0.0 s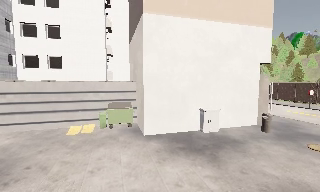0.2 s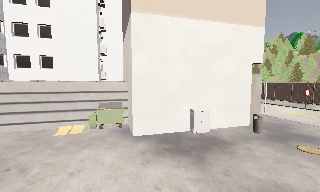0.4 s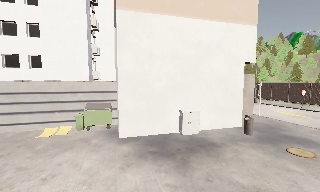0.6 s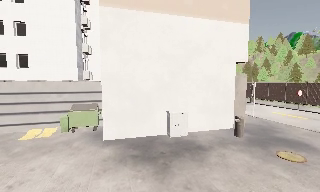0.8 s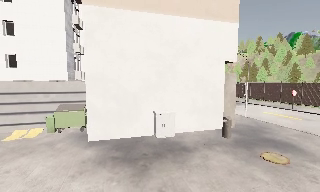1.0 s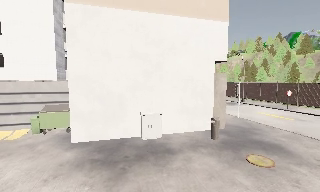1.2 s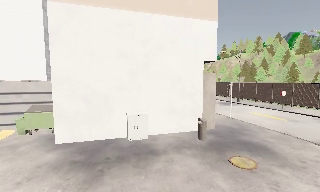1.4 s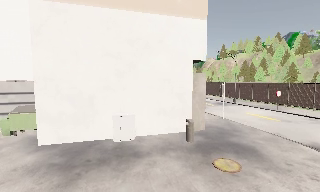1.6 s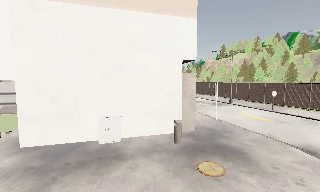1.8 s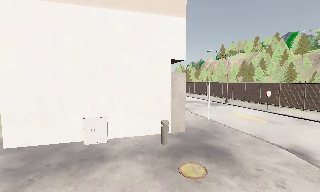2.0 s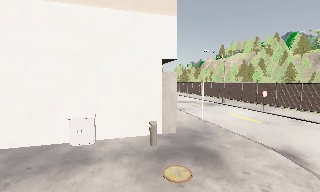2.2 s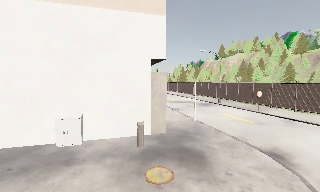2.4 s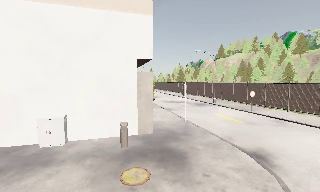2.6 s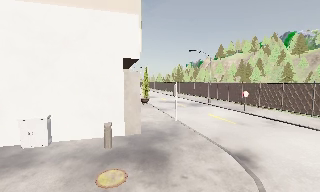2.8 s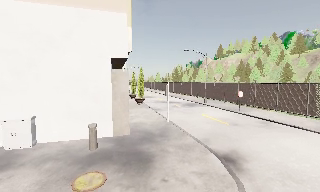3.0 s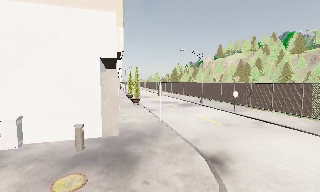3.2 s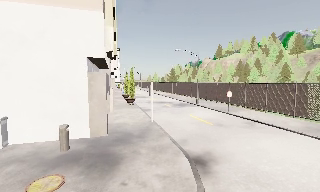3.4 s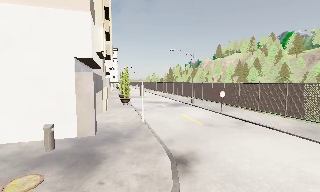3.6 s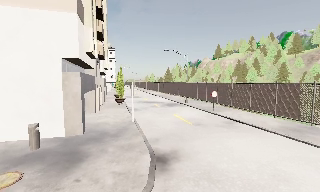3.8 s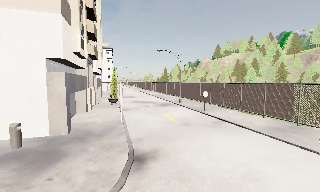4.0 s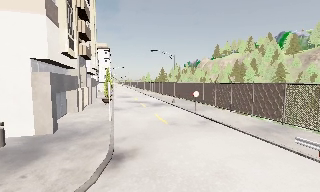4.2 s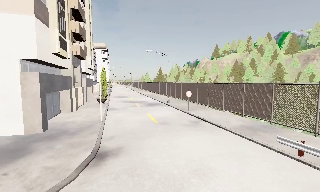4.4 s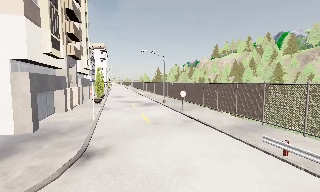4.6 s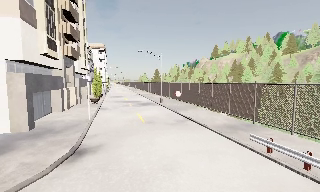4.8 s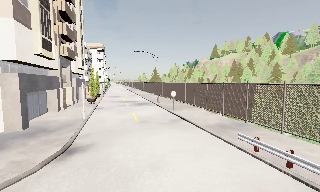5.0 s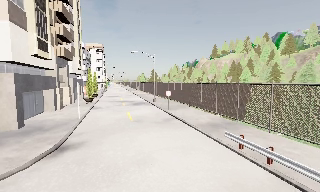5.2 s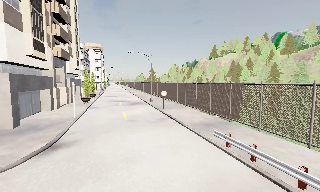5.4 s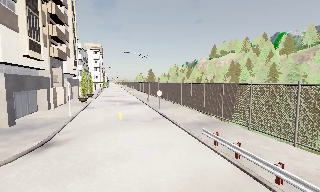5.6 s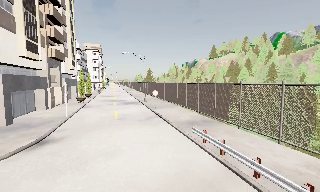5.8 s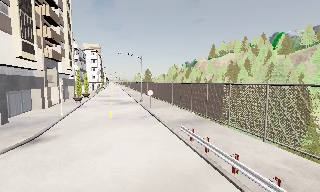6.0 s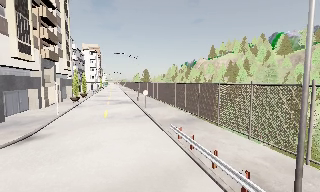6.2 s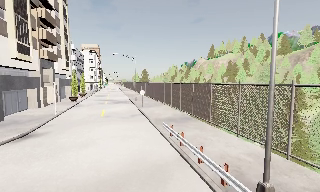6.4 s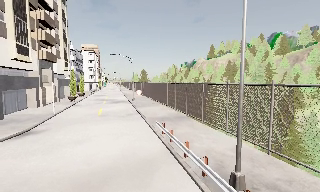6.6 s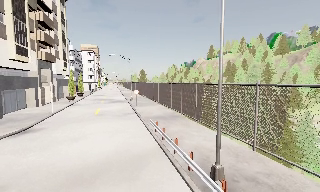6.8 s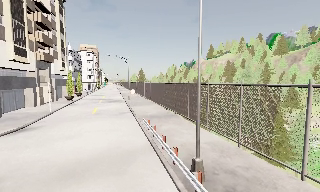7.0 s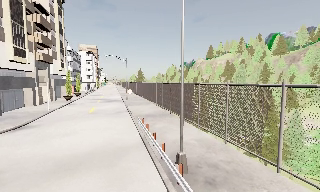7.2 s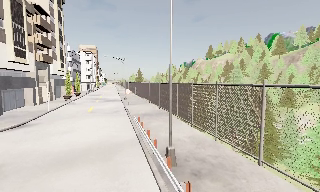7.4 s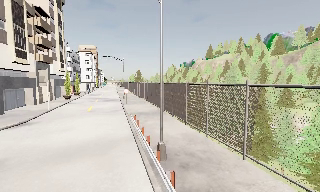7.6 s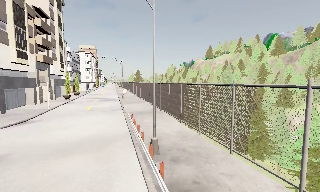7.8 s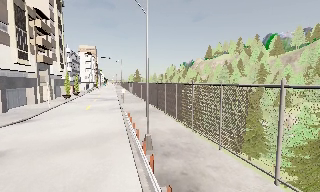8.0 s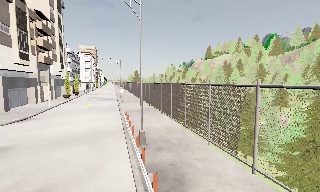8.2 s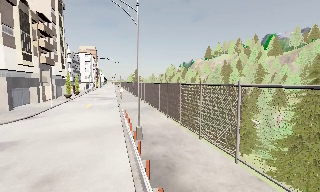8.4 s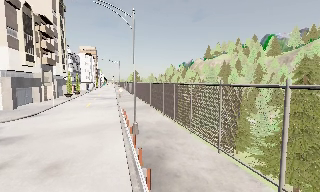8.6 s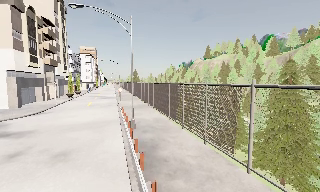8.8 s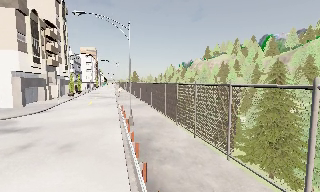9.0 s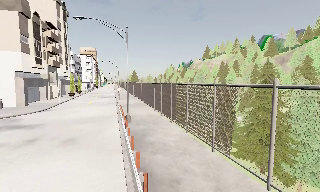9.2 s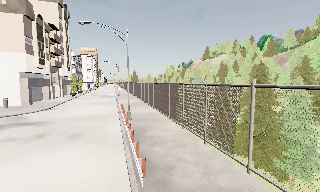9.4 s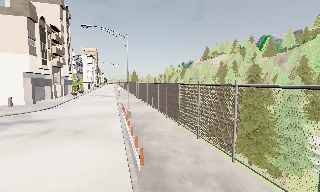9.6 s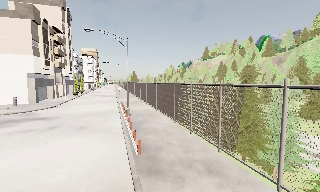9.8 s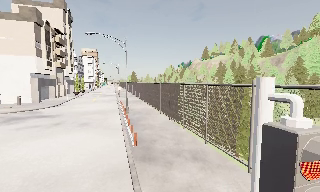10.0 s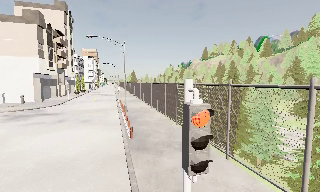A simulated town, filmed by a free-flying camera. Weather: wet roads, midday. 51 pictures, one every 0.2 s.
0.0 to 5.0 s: The camera travels to its right, about 18 m, so close, fixed things drift to the left.
5.0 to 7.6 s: The camera travels to its right and backward, about 8 m, so close, fixed things drift to the left.
7.6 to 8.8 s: The camera travels backward and to its right, about 5 m, so what stands in front gets smaller. It gains speed.
8.8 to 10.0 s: The camera travels backward, about 6 m, so what stands in front gets smaller.
The film runs backward here.
